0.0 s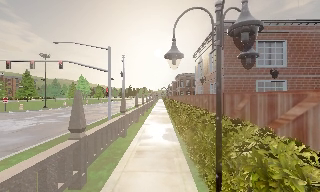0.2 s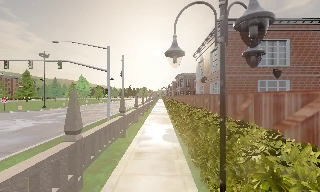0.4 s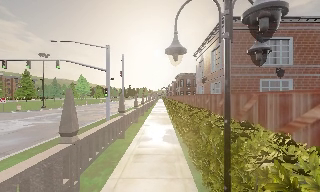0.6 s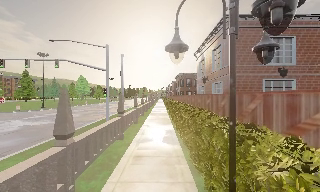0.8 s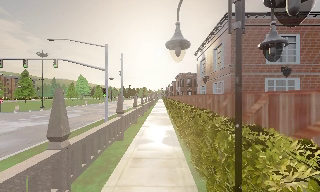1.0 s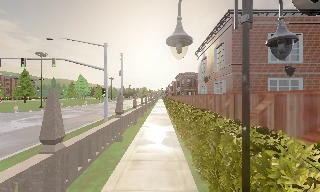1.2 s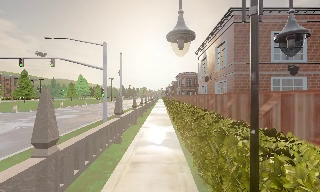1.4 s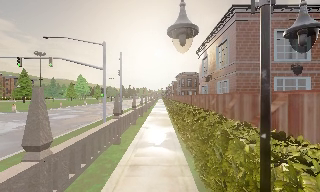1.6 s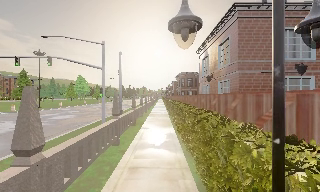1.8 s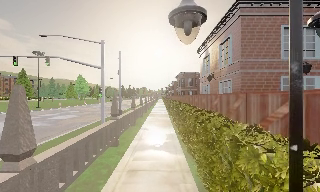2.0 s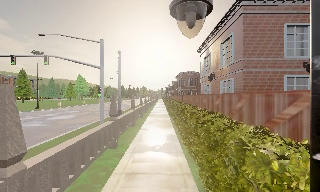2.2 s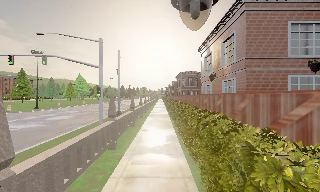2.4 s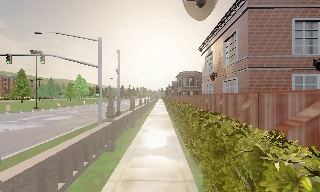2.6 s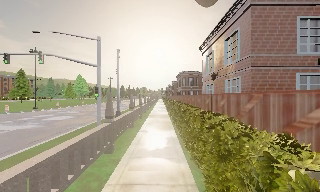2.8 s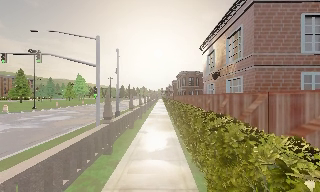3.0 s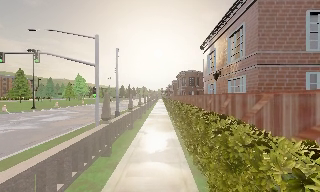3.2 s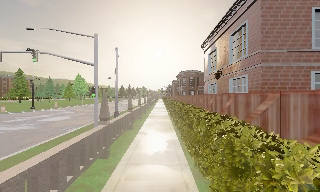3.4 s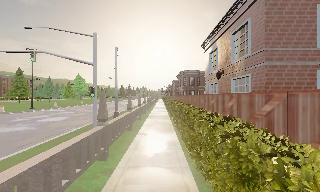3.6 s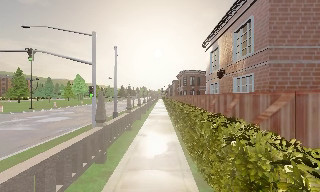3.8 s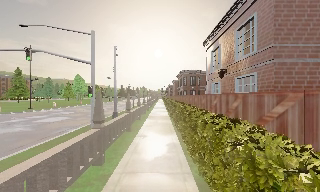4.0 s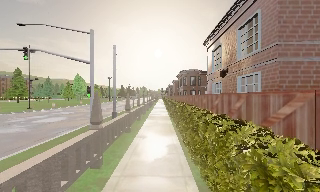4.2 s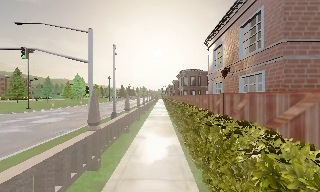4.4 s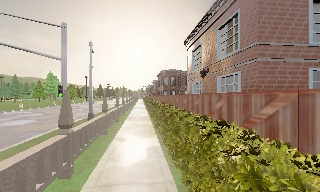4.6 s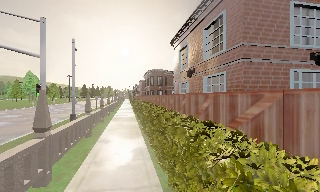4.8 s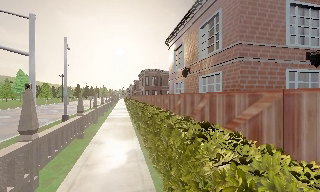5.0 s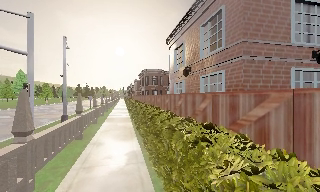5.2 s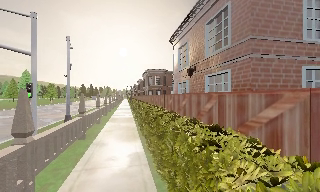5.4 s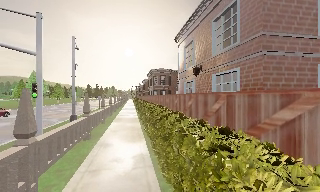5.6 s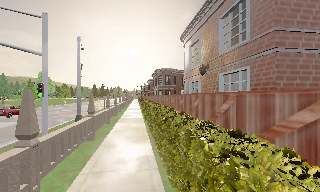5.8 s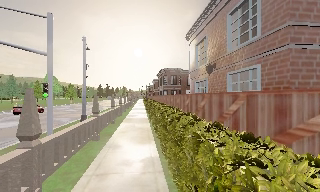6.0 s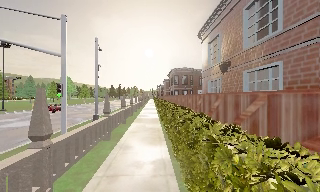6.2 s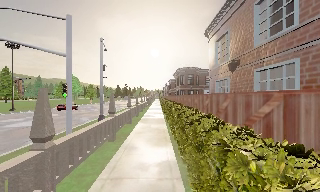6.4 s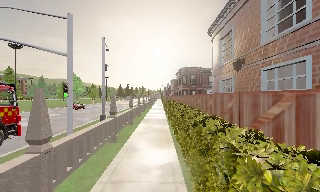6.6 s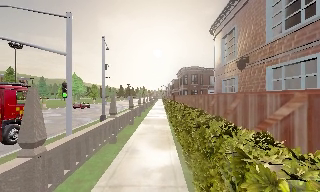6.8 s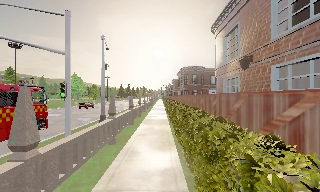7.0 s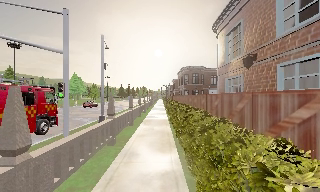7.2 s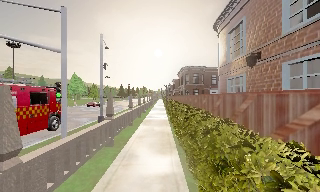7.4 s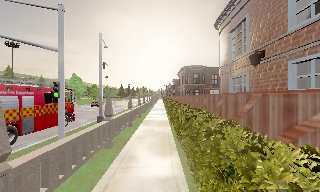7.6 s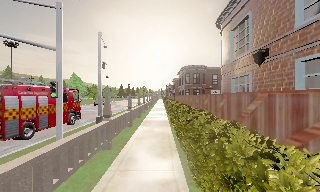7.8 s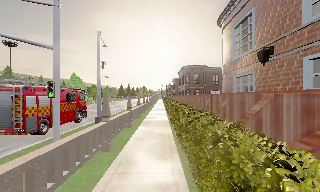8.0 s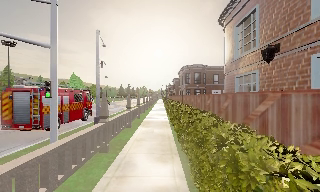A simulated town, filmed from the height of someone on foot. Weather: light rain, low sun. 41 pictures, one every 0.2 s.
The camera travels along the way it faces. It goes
forward.
0.0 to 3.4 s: The camera travels forward, about 3.5 m, so what stands in front looms larger.
3.4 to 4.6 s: The camera swings to its right by about 10 degrees, and the scene slides to the left. It travels forward, about 1 m, so what stands in front looms larger.
4.6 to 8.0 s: The camera swings to its left by about 10 degrees, and the scene slides to the right. It travels forward, about 3.5 m, so what stands in front looms larger.
The film runs forward here.
